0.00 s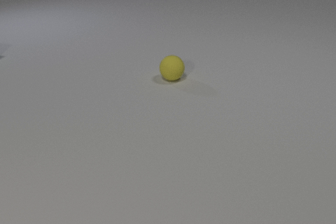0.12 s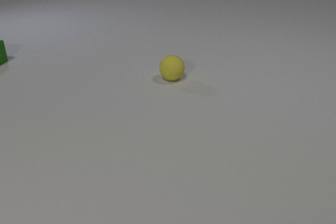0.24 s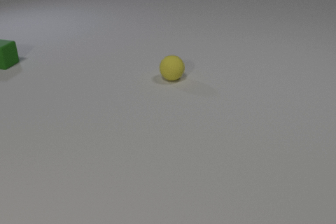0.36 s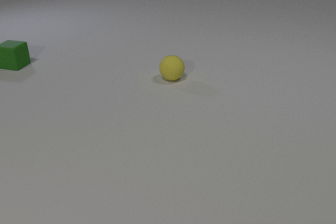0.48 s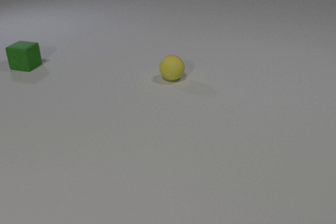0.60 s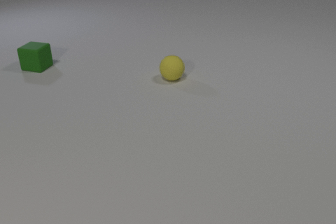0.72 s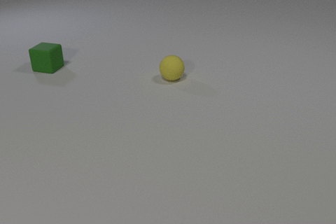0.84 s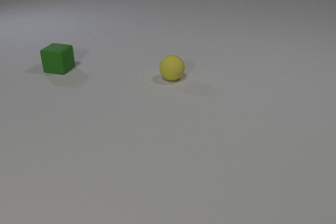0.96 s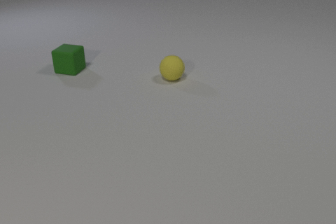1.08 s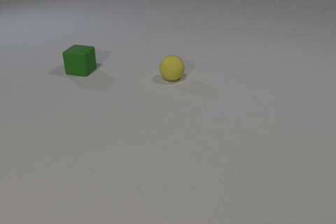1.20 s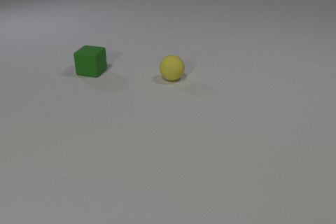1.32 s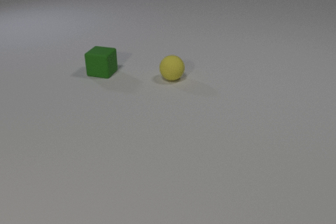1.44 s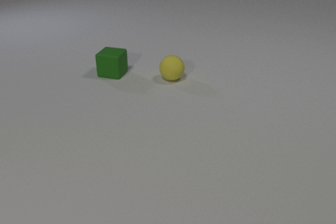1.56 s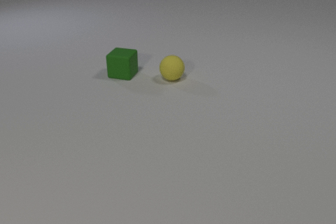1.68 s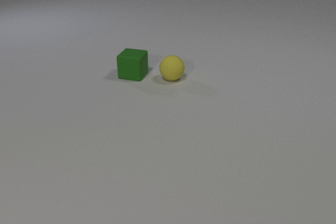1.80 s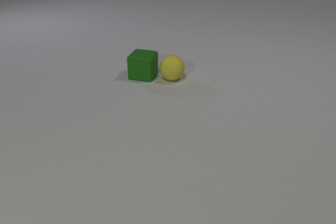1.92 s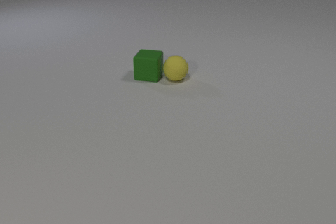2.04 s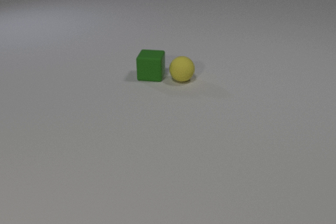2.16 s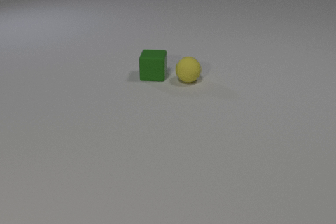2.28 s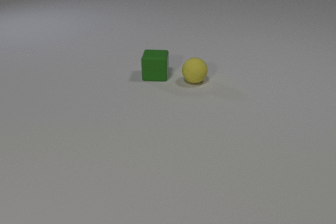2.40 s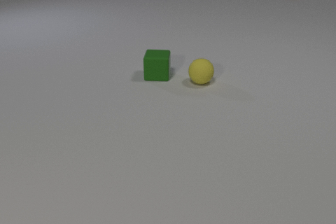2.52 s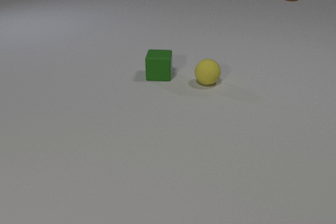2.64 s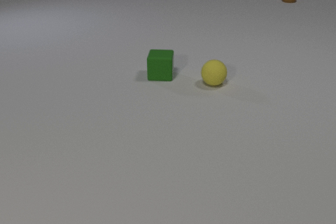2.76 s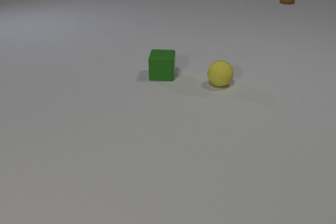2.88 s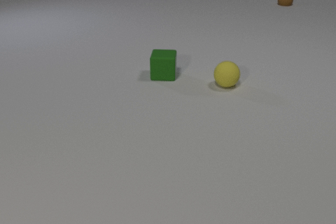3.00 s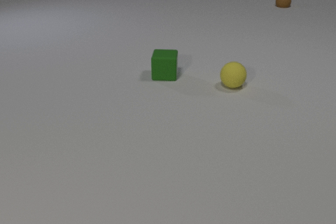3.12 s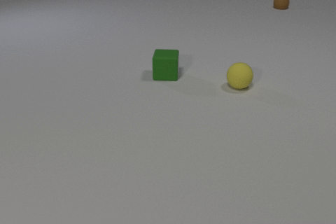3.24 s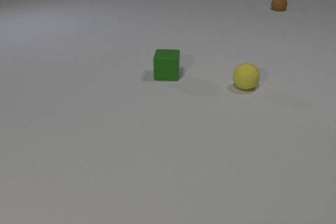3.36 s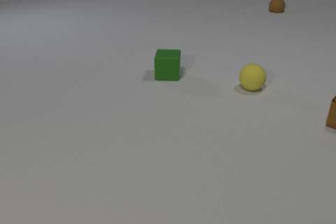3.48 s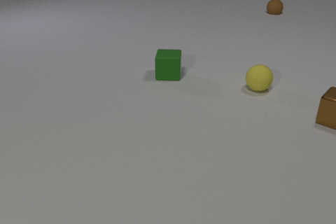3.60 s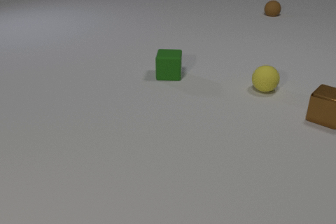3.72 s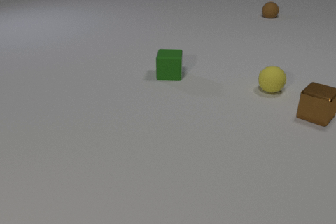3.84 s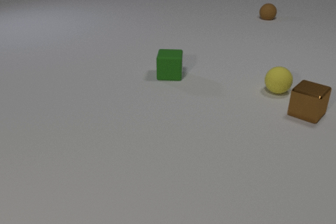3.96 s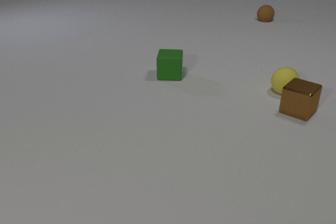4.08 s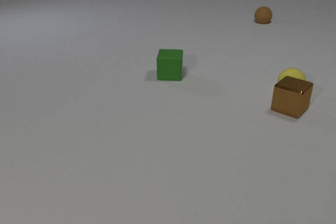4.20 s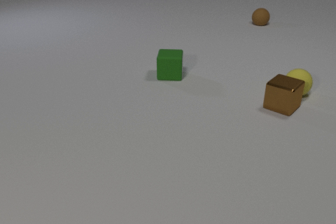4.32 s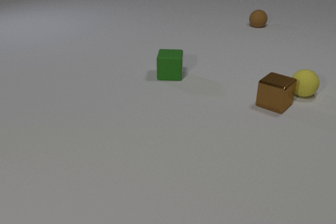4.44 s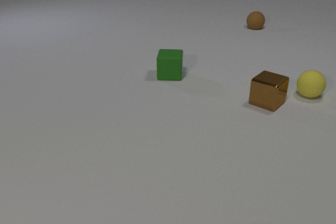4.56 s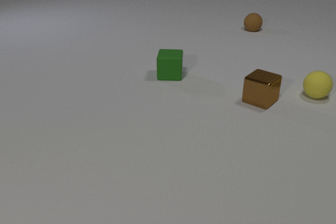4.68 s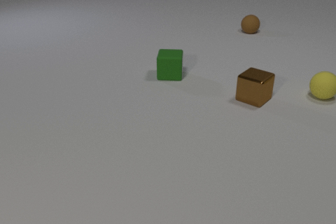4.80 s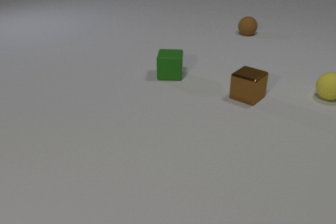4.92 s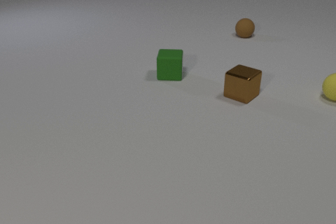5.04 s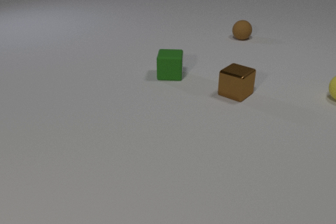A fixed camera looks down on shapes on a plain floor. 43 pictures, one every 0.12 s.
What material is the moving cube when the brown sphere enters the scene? rubber.
How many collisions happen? 1.
What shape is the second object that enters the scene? sphere.
0.00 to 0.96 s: The green rubber cube comes in at the left edge, slides to the right and toward the camera.
0.96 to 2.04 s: The green rubber cube slides to the right. The yellow rubber sphere rolls to the right. The green rubber cube and the yellow rubber sphere collide.
2.04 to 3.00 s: The green rubber cube slides to the right. The yellow rubber sphere rolls to the right. The brown rubber sphere comes in at the top edge, rolls toward the camera.
3.00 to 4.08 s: The green rubber cube slides to the right. The yellow rubber sphere rolls to the right. The brown metal cube comes in at the right edge, slides to the left. The brown rubber sphere rolls toward the camera.
4.08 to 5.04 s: The yellow rubber sphere rolls to the right. The brown metal cube slides to the left. The brown rubber sphere rolls toward the camera.
